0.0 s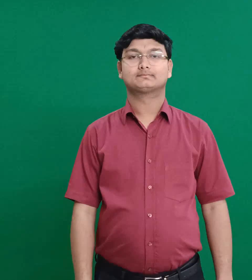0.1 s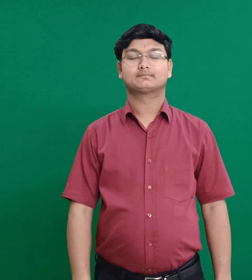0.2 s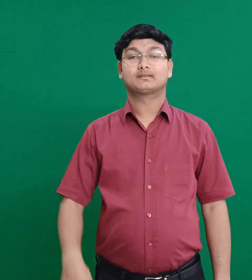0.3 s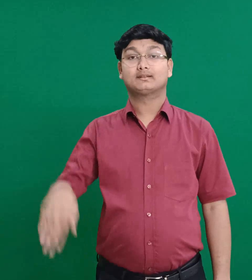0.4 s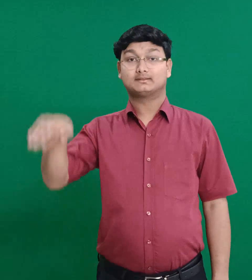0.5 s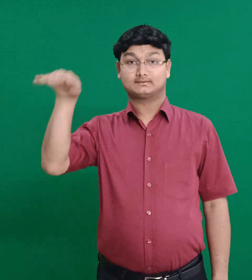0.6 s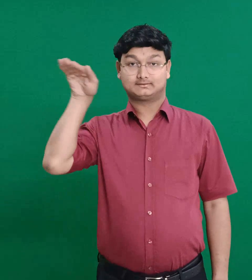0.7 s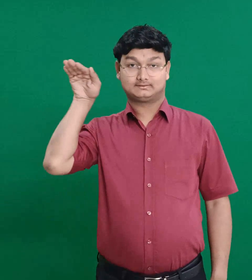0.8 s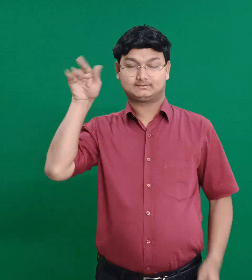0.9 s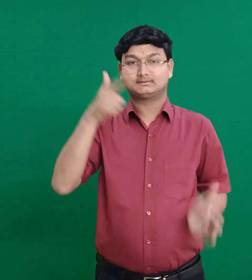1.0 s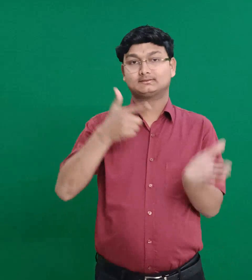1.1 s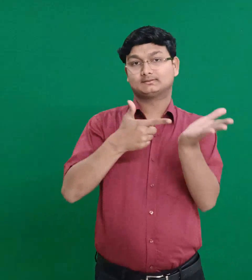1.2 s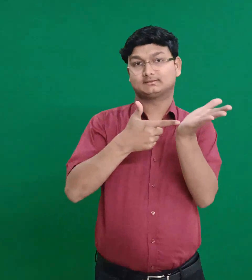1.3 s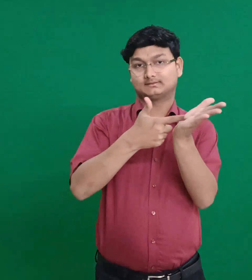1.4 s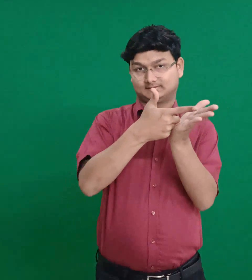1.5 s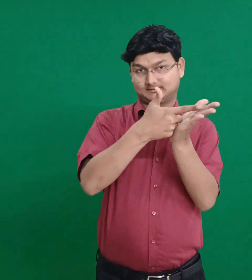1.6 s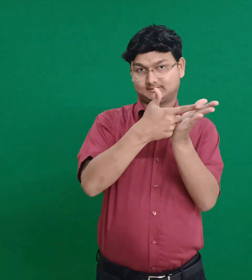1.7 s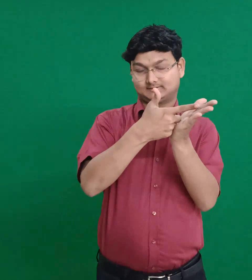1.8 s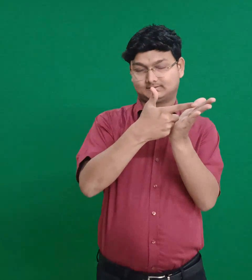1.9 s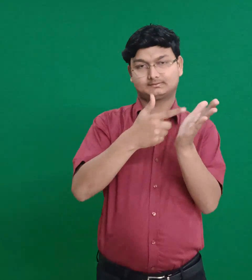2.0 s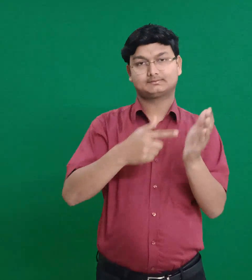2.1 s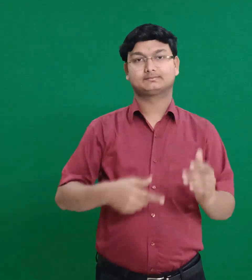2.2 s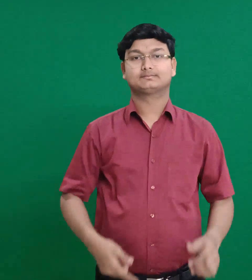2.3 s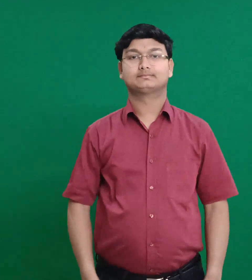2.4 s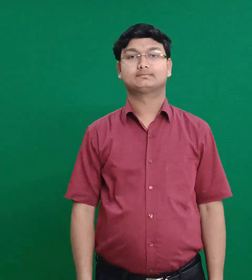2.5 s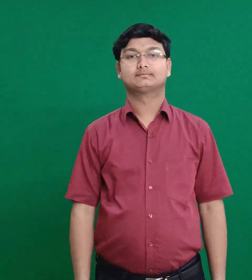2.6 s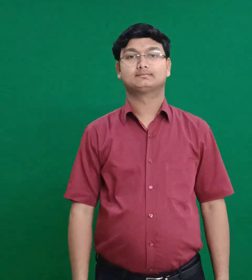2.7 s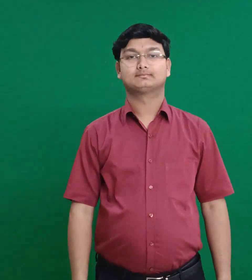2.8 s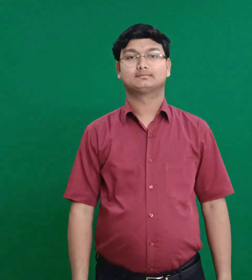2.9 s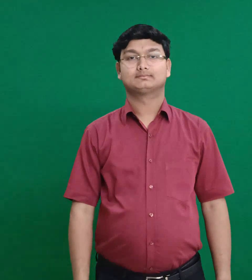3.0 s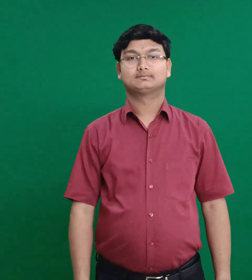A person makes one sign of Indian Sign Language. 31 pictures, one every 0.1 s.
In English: zarephath
